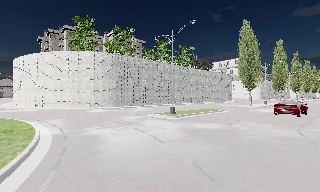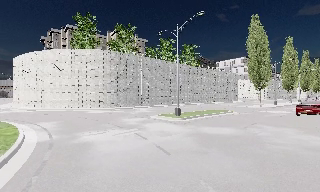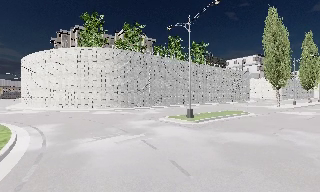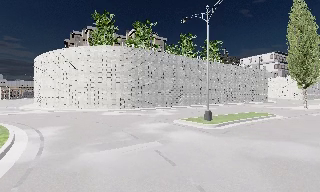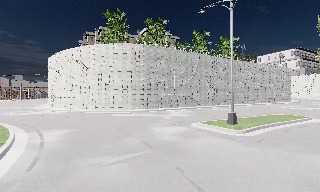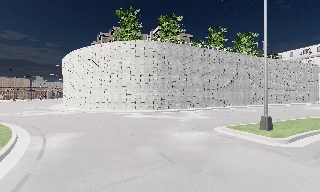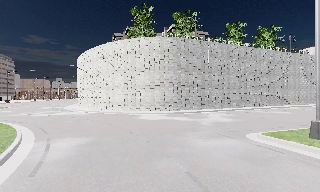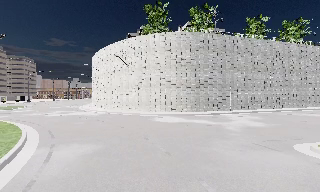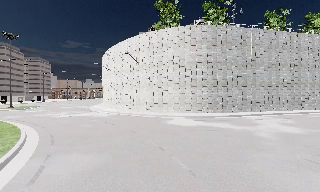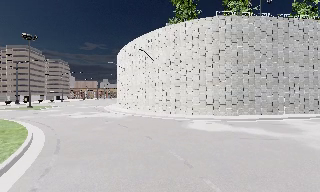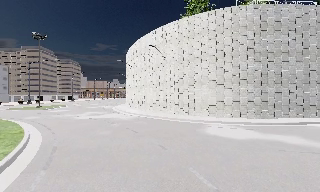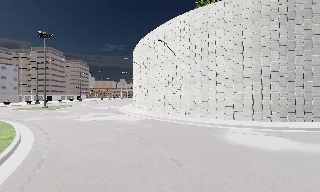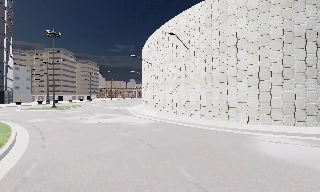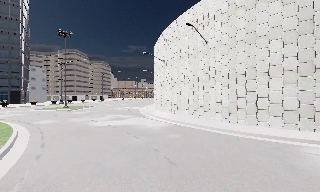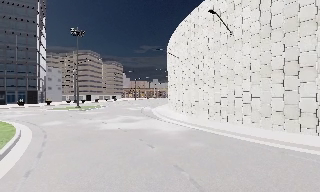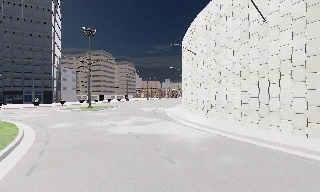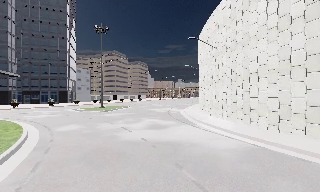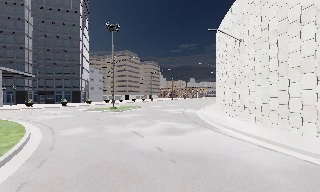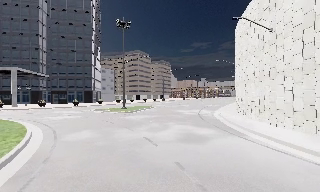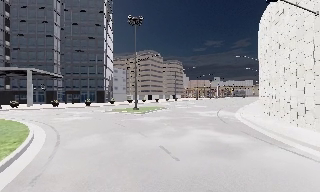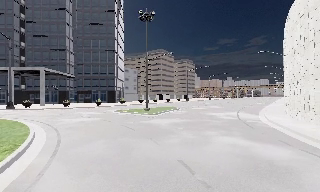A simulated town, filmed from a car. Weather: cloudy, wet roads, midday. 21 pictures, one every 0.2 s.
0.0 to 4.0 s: The camera pans to its left, which is counterclockwise from overhead, by about 75 degrees. It travels forward, about 25 m.
The film runs forward here.
